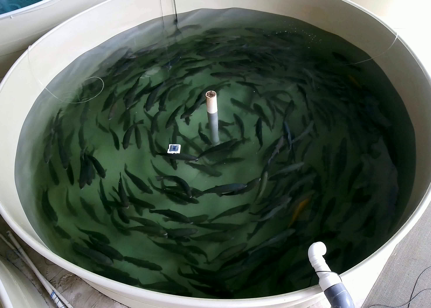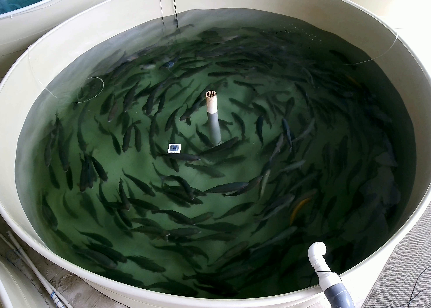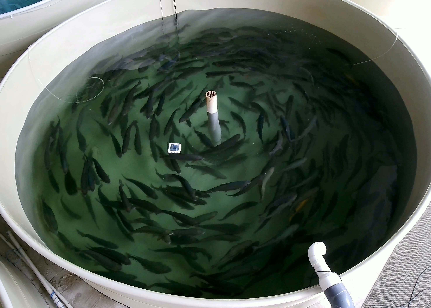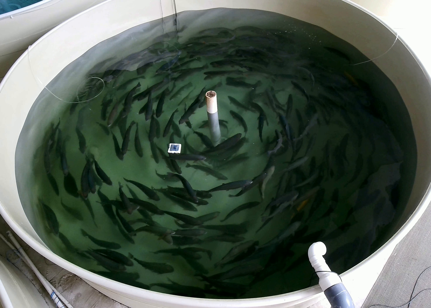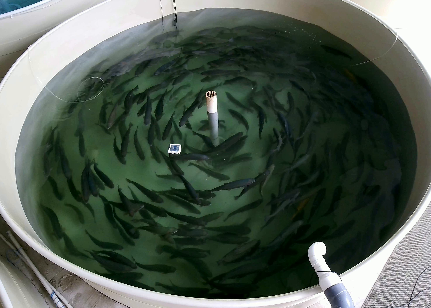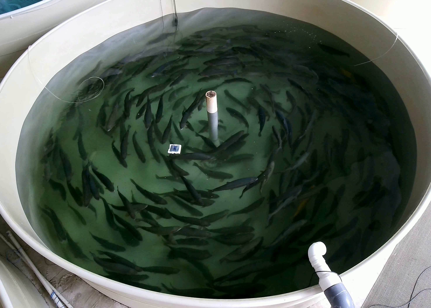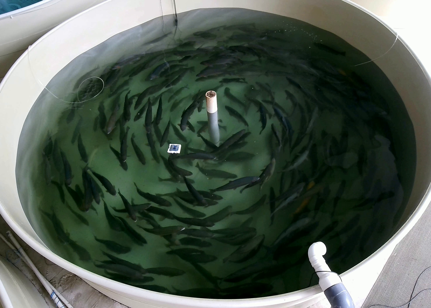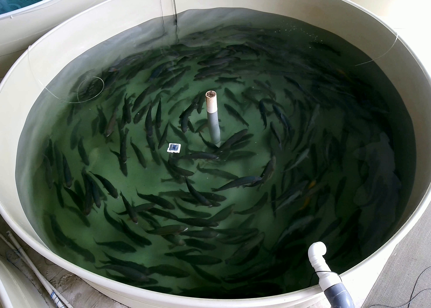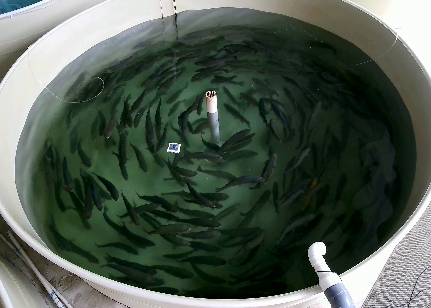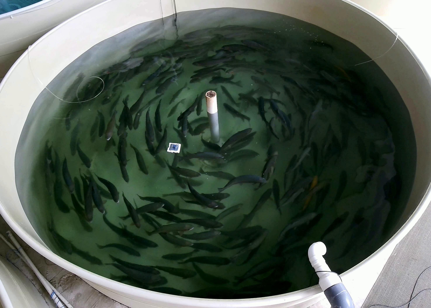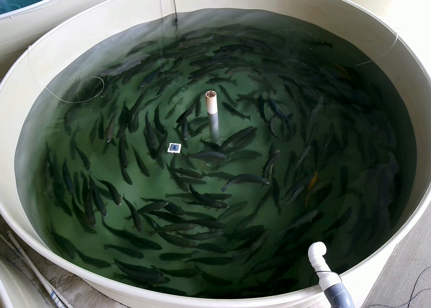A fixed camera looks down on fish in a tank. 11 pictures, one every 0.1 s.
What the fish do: Normal cruising.
